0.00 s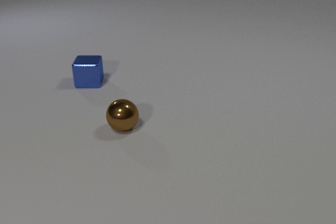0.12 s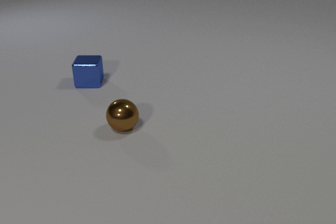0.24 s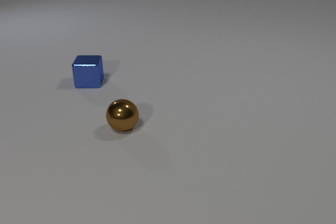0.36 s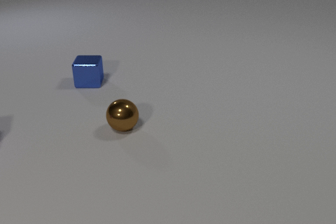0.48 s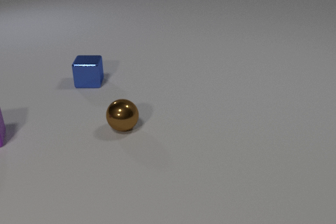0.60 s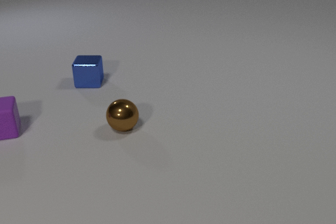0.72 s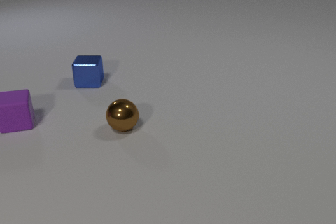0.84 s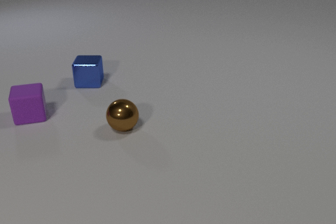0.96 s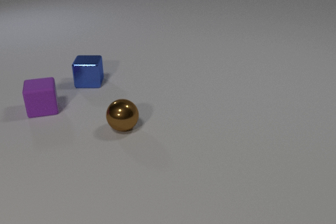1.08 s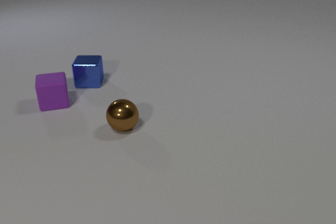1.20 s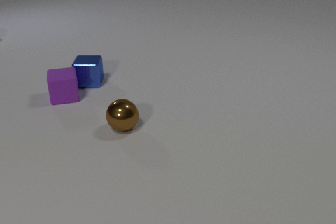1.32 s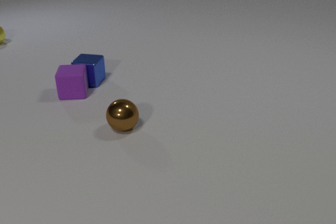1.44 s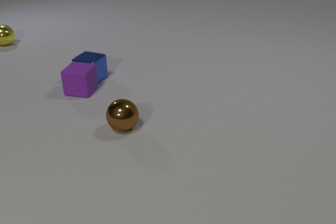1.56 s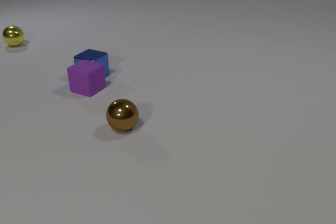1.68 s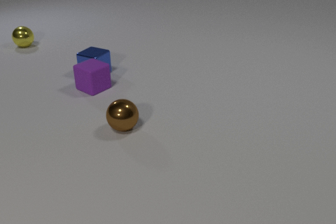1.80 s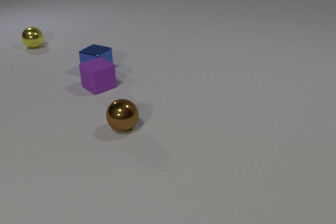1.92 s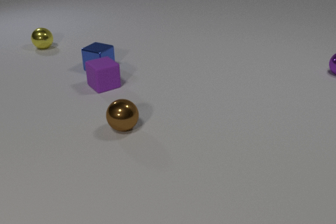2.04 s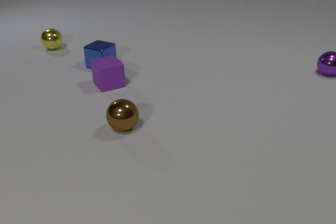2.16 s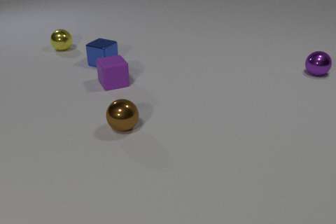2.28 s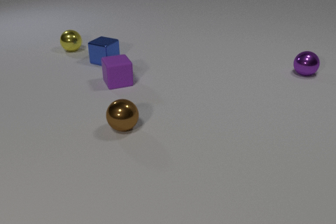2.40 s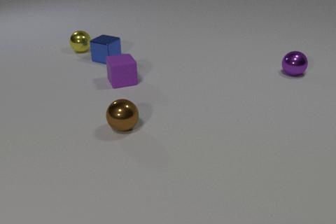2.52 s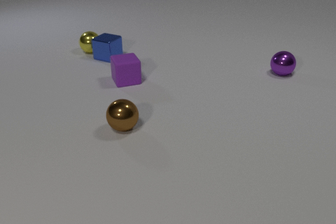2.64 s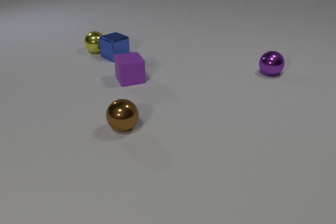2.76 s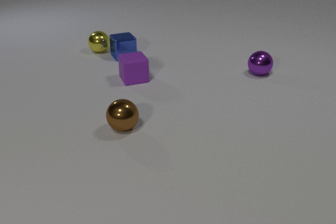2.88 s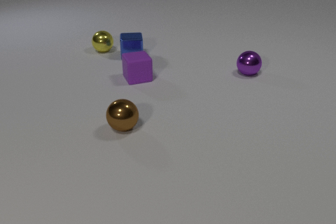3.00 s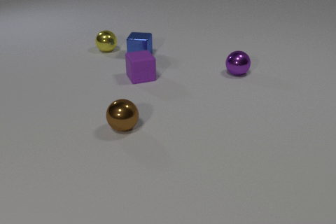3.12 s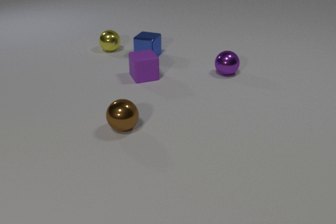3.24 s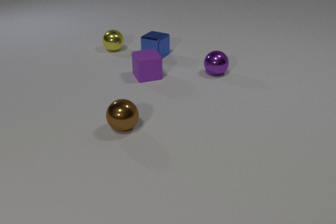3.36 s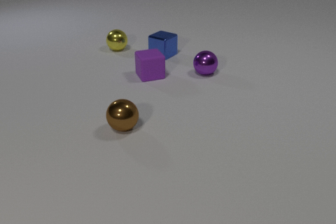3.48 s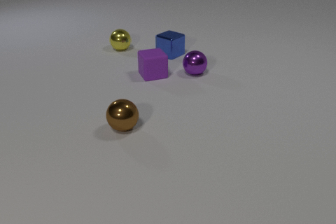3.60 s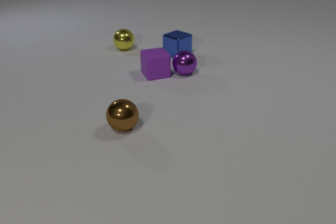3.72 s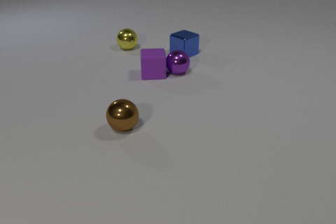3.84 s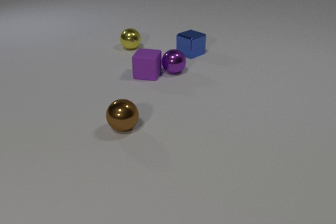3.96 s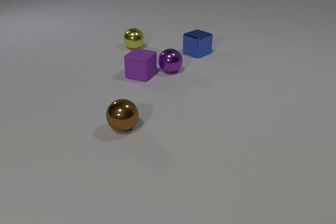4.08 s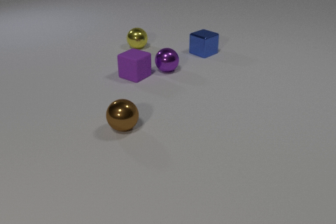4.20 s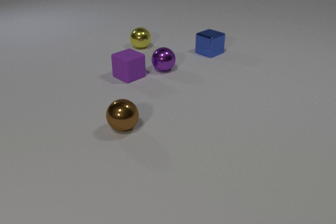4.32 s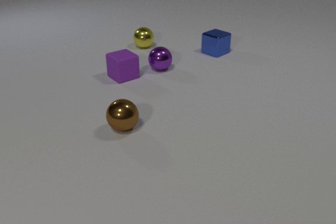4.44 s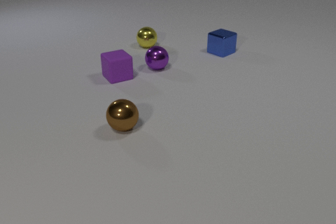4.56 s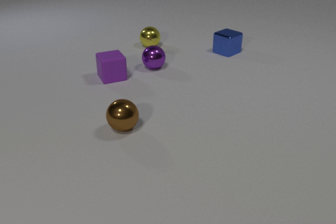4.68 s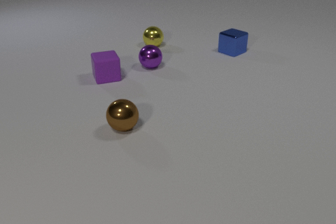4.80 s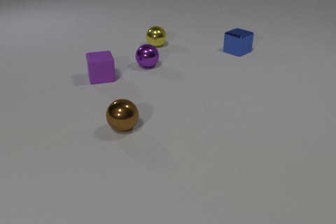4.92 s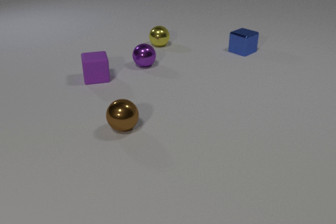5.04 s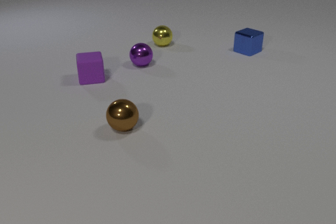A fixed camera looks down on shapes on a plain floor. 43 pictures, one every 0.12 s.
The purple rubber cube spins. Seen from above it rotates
clockwise.
The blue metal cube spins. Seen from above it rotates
clockwise.
0.00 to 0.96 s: The purple rubber cube comes in at the left edge, slides to the right and away from the camera.
0.96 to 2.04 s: The purple rubber cube slides to the right and away from the camera, spins so that its near face slides to the left, clockwise seen from above. The blue metal cube slides away from the camera, spins so that its near face slides to the left, clockwise seen from above. The yellow metal sphere comes in at the left edge, rolls to the right and toward the camera. The purple metal sphere comes in at the right edge, rolls to the left and toward the camera. The purple rubber cube and the blue metal cube collide.
2.04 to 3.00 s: The purple rubber cube slides to the right and away from the camera. The blue metal cube slides to the right and away from the camera, spins clockwise seen from above by about 75 degrees, its near face sliding to the left. The yellow metal sphere rolls to the right. The purple metal sphere rolls to the left. The blue metal cube and the yellow metal sphere collide.
3.00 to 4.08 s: The purple rubber cube slides to the left, spins so that its near face slides to the left, clockwise seen from above. The blue metal cube slides to the right, spins so that its near face slides to the left, clockwise seen from above. The yellow metal sphere rolls to the right. The purple metal sphere rolls to the left. The purple rubber cube and the purple metal sphere collide.
4.08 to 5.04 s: The purple rubber cube slides to the left, spins clockwise seen from above by about 45 degrees, its near face sliding to the left. The blue metal cube slides to the right. The yellow metal sphere rolls to the right. The purple metal sphere rolls to the left and away from the camera.
How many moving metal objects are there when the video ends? 3.
What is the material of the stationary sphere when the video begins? metal.
Are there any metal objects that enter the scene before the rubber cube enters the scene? no.
